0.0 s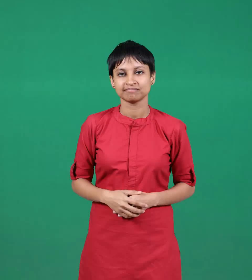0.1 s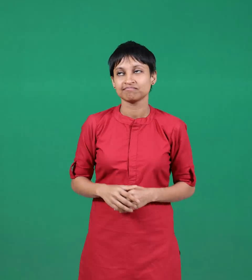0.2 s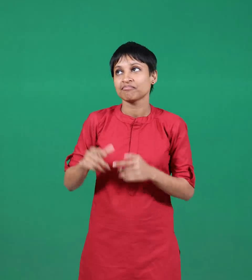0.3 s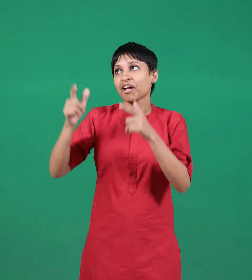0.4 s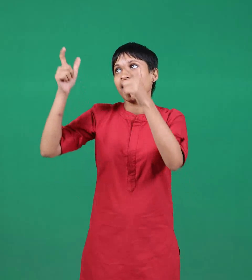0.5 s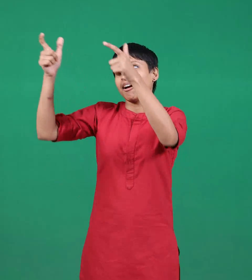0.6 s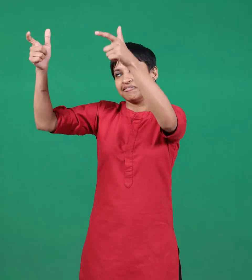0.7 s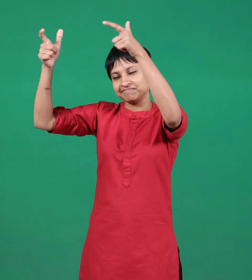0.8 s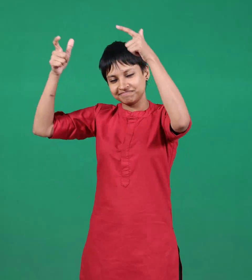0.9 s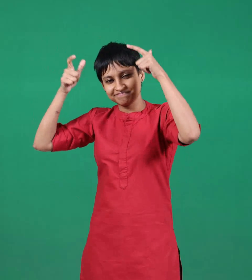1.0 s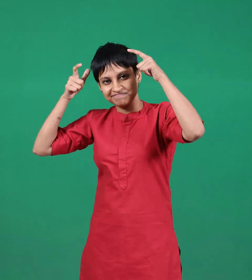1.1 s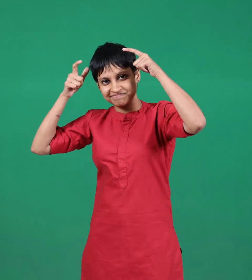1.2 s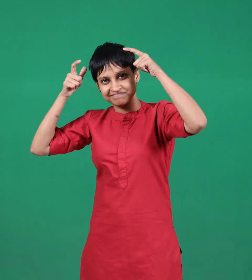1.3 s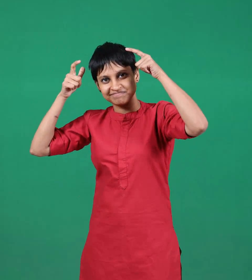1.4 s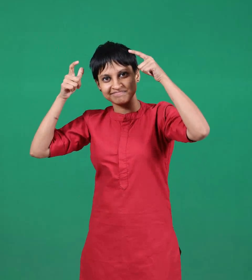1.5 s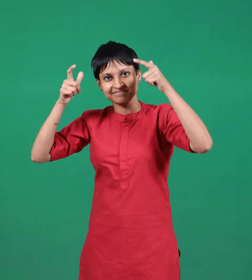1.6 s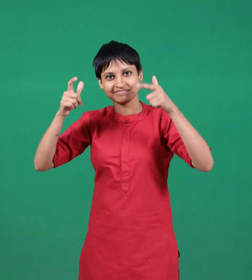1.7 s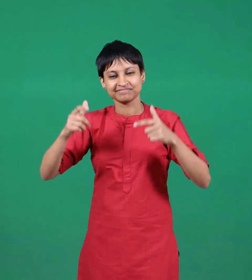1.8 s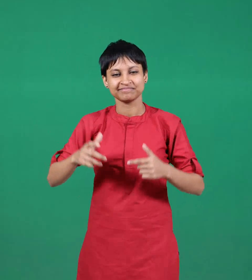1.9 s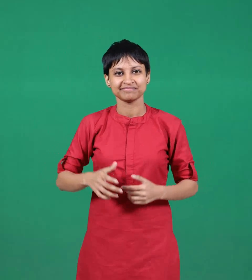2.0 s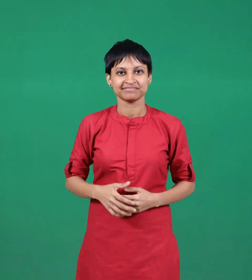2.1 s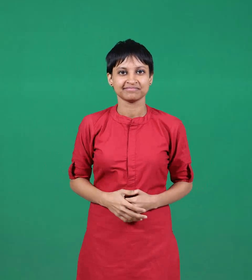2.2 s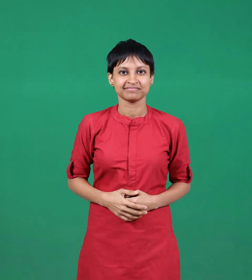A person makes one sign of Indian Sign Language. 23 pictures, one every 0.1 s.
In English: award & reward
